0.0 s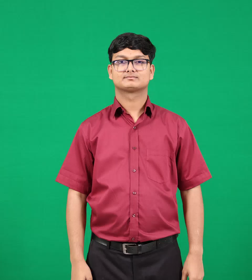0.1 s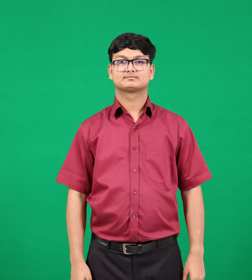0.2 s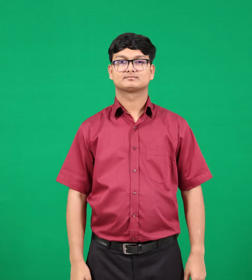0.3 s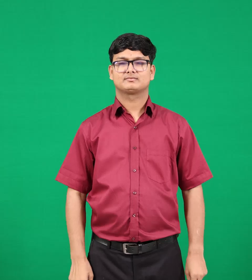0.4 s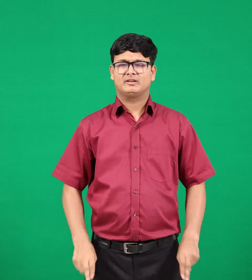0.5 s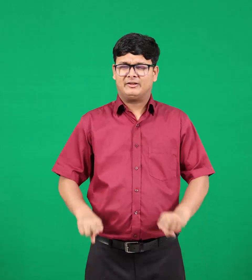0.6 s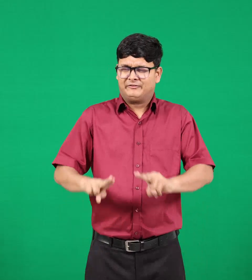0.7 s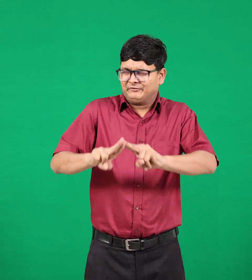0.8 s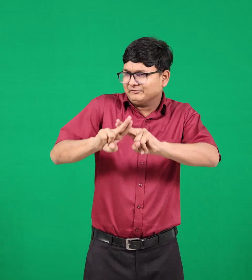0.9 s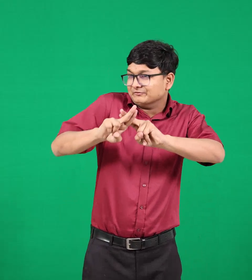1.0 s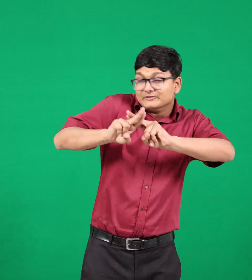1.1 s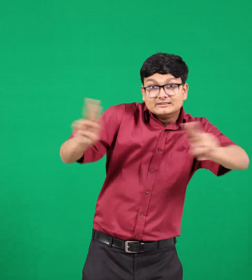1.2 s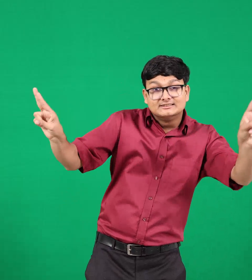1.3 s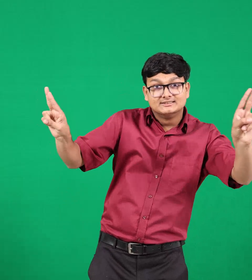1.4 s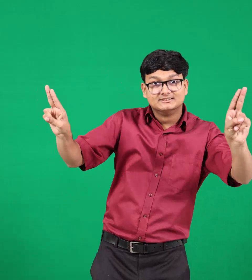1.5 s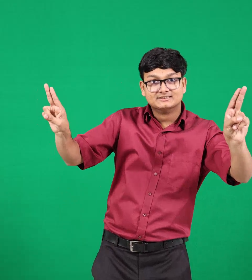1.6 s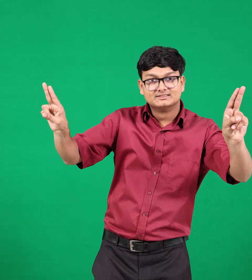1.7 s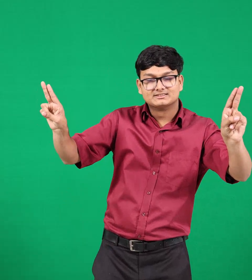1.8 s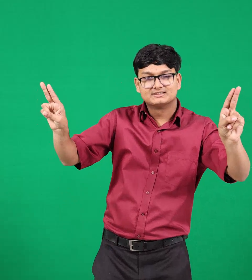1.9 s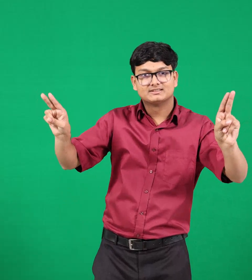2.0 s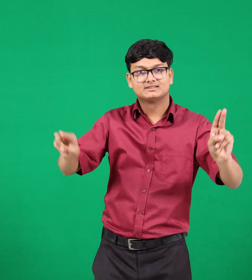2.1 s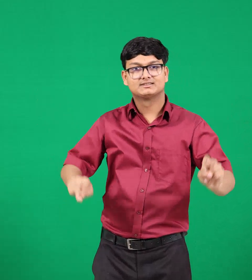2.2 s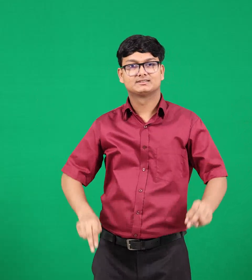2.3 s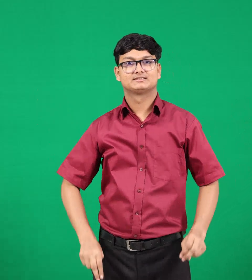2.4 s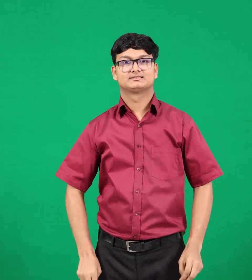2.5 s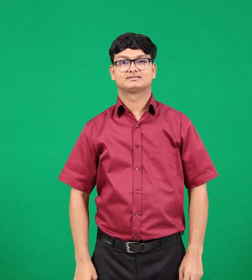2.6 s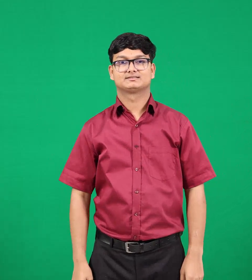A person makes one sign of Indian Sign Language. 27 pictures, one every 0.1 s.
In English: fullest
